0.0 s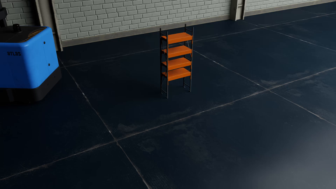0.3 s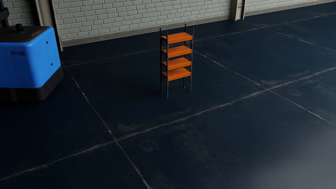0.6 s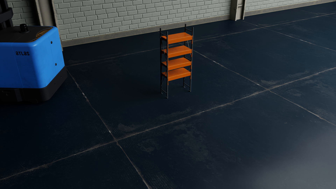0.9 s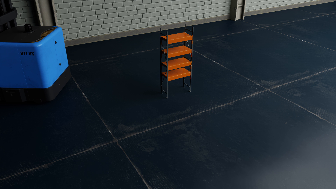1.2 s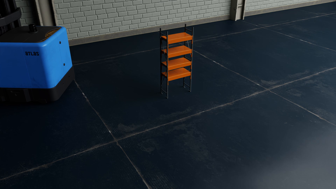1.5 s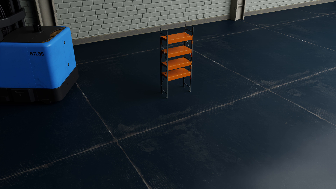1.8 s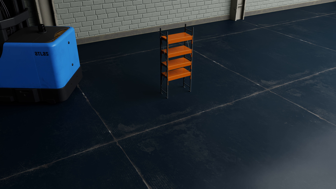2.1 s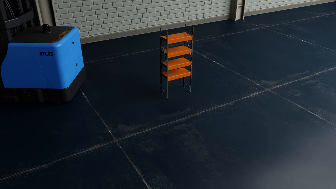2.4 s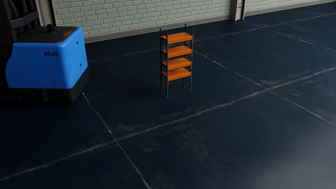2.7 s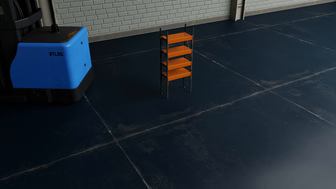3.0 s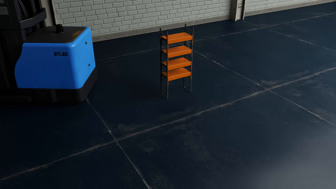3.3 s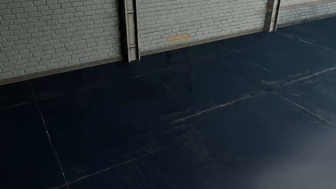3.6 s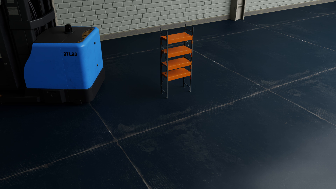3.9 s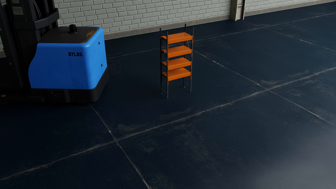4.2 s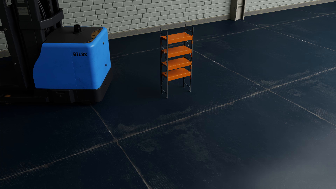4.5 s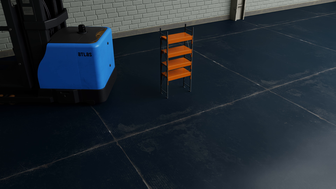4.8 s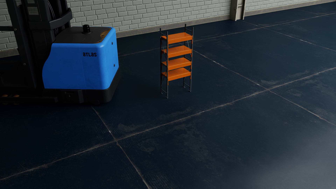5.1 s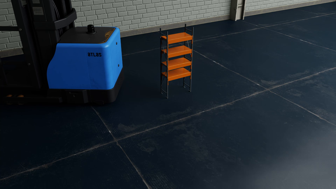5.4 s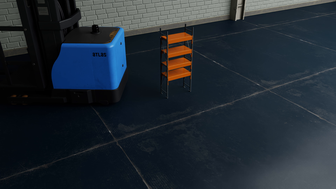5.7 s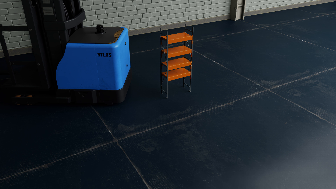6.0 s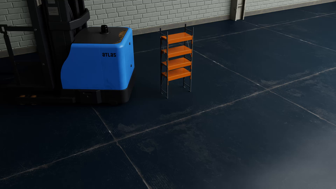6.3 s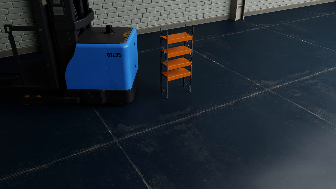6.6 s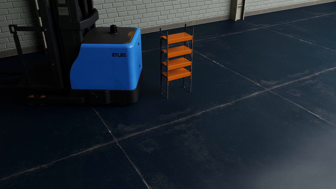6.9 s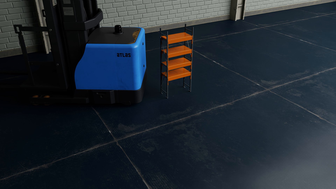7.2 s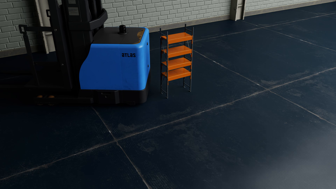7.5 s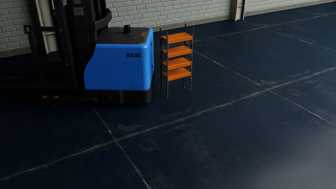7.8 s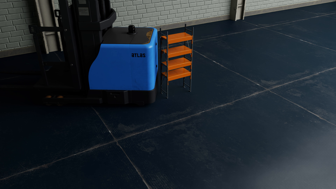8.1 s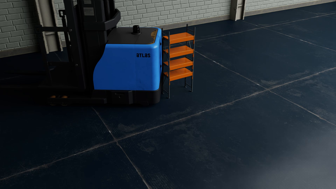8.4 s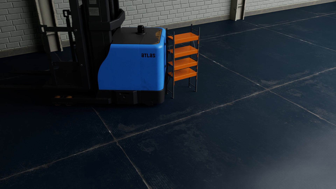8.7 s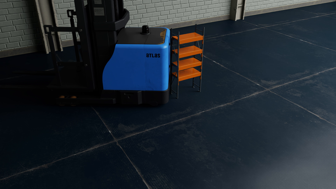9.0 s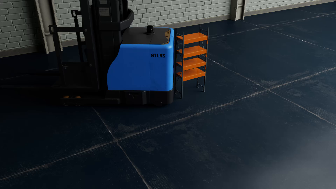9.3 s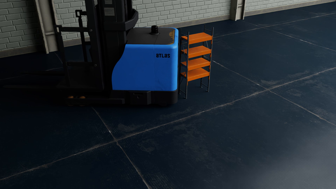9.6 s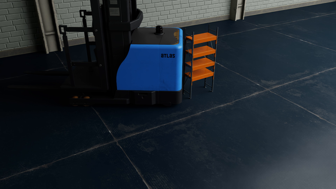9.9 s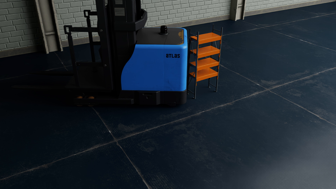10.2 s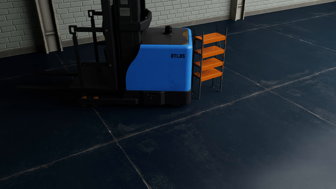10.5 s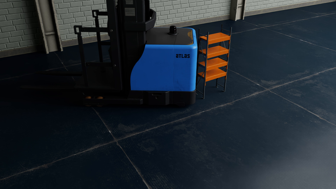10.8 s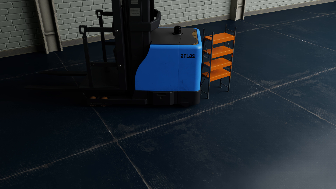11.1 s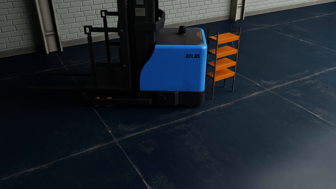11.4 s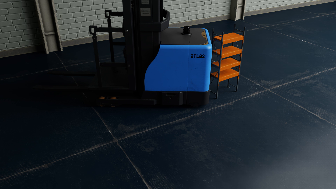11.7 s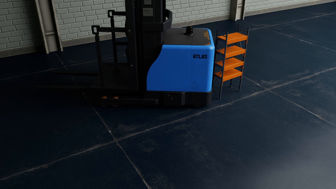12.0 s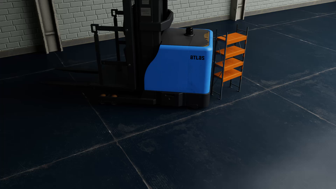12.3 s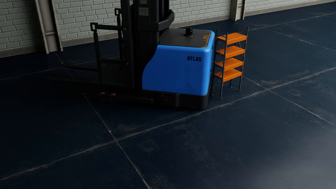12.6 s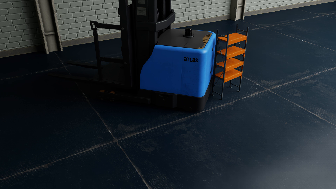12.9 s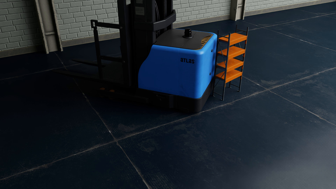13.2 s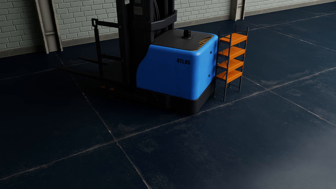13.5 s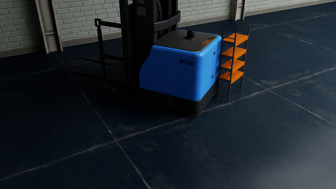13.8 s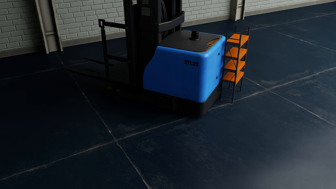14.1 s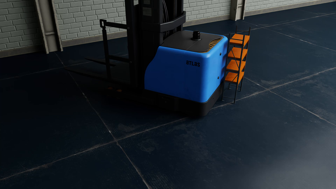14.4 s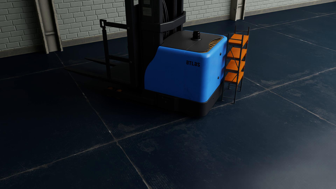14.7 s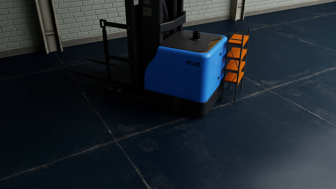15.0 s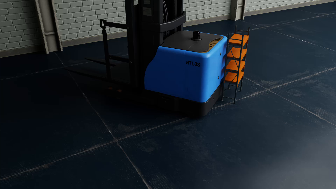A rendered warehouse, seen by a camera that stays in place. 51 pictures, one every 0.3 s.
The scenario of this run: A forklift runs into an object in its way.
